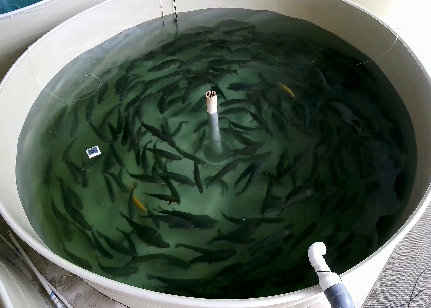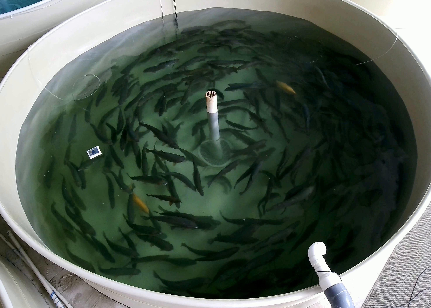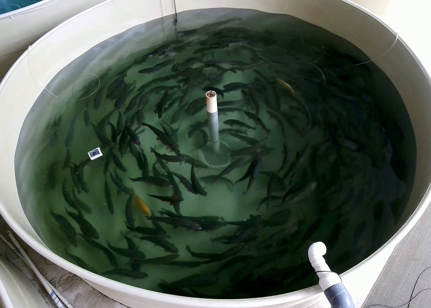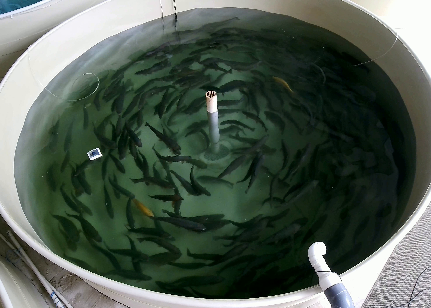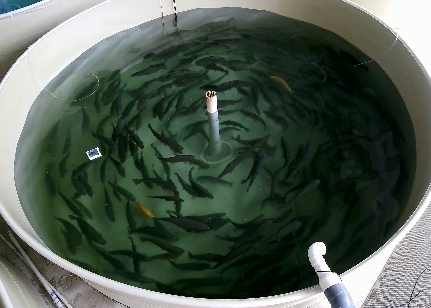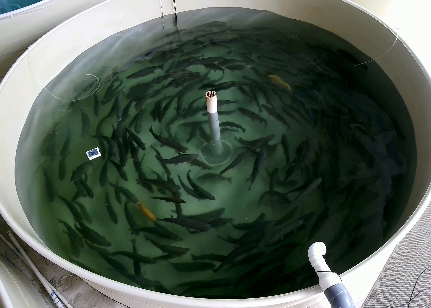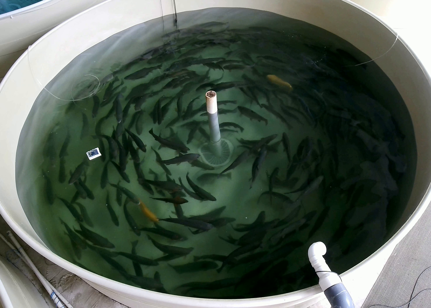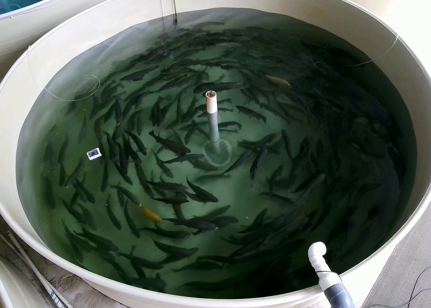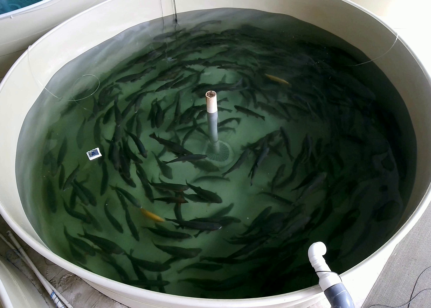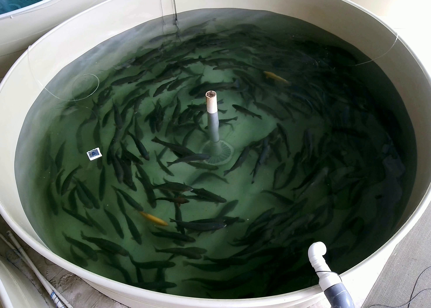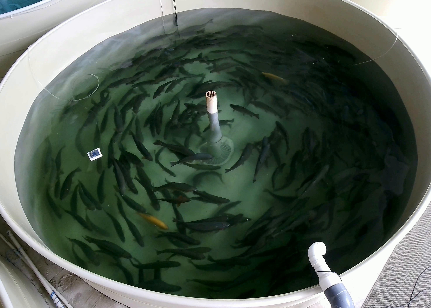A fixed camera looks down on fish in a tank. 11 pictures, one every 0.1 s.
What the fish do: Normal cruising.
